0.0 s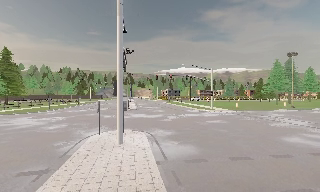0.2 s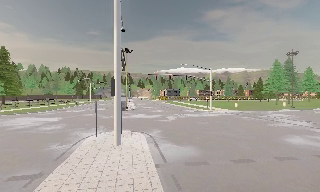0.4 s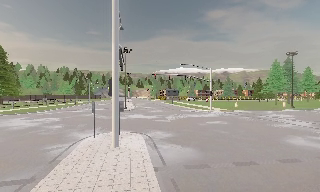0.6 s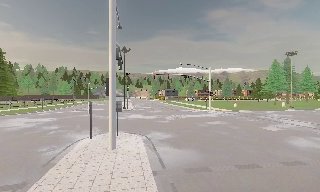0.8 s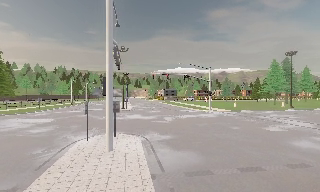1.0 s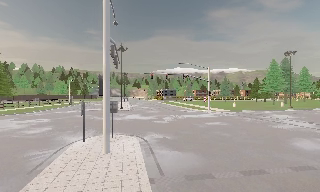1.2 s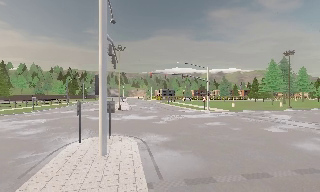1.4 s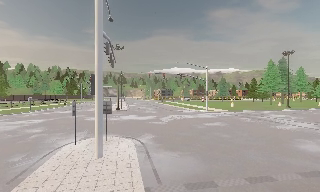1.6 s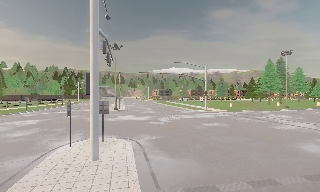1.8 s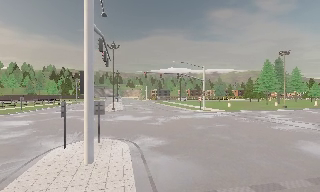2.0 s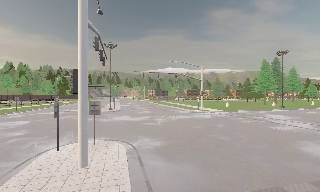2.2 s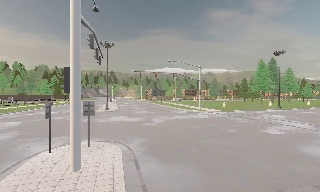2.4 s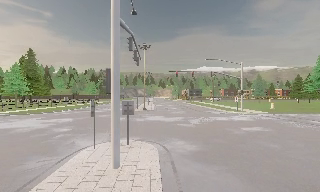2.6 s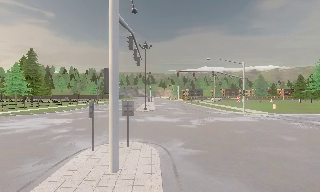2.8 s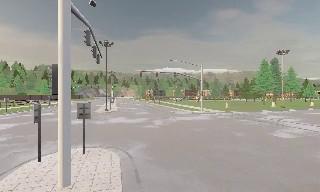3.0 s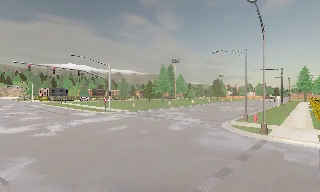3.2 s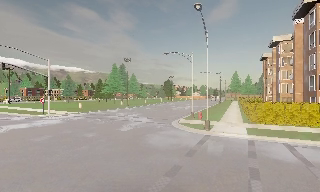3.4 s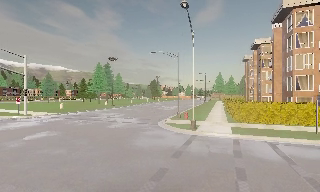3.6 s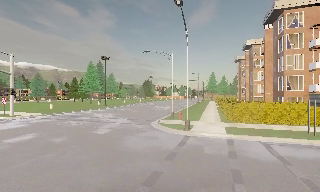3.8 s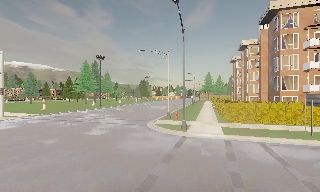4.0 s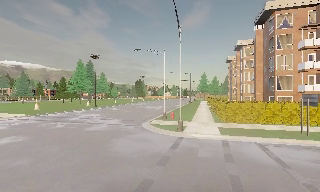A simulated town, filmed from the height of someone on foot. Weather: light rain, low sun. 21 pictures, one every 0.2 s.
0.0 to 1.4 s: The camera travels forward, about 2 m, so what stands in front looms larger.
1.4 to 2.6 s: The camera swings to its left by about 10 degrees, and the scene slides to the right. It travels forward, about 1.5 m, so what stands in front looms larger.
2.6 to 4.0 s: The camera swings to its right by about 70 degrees, and the scene slides to the left. It travels forward, about 2 m.
The film runs forward here.
